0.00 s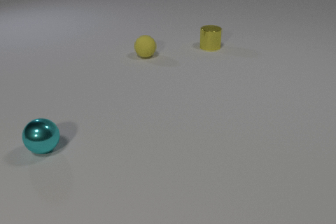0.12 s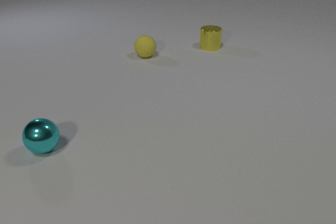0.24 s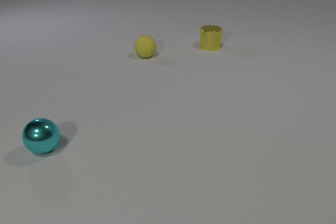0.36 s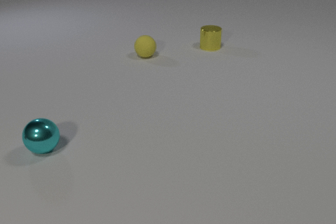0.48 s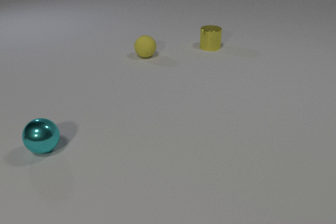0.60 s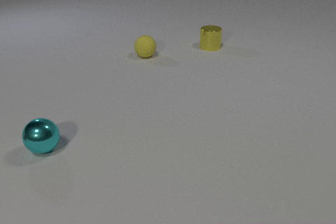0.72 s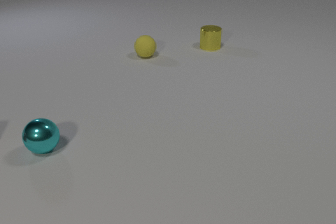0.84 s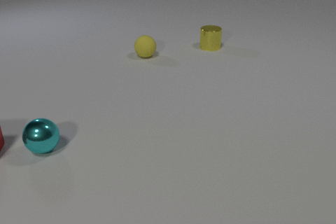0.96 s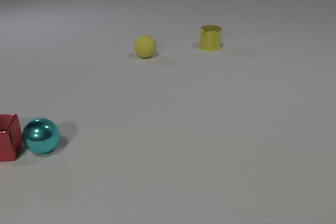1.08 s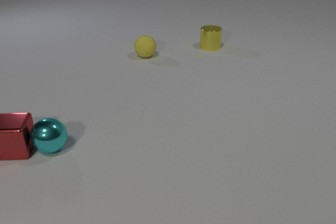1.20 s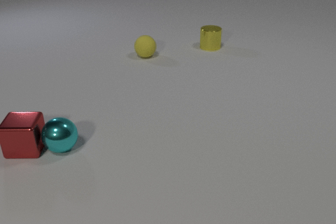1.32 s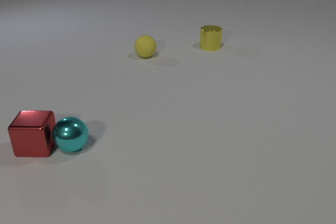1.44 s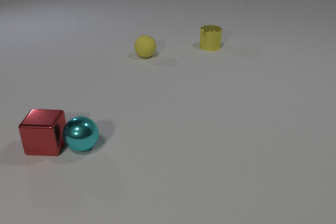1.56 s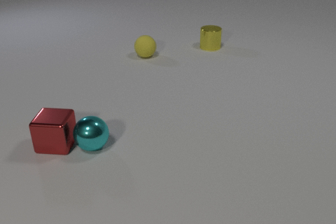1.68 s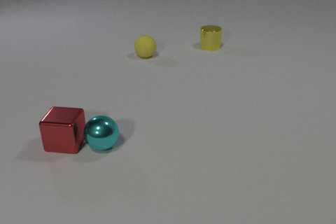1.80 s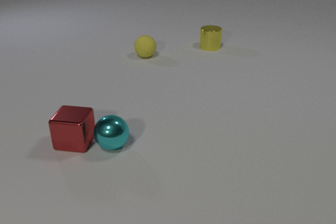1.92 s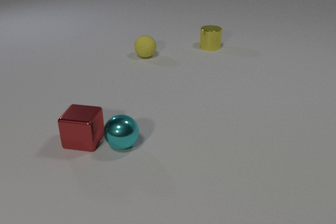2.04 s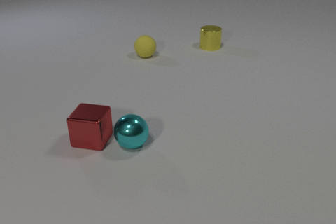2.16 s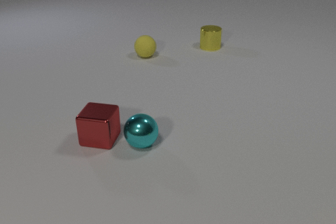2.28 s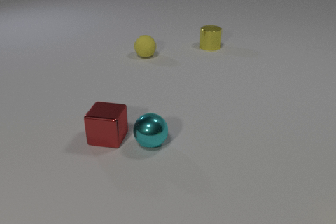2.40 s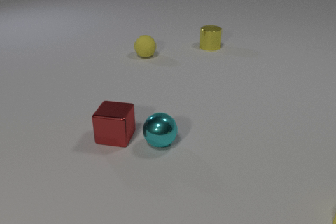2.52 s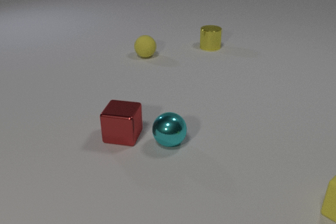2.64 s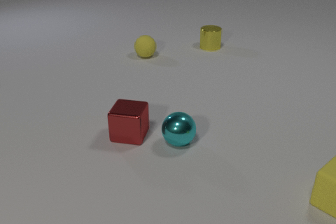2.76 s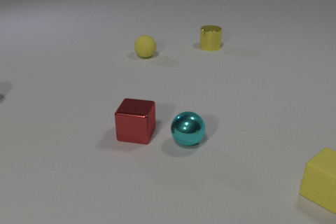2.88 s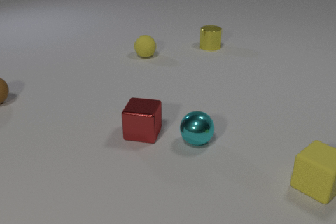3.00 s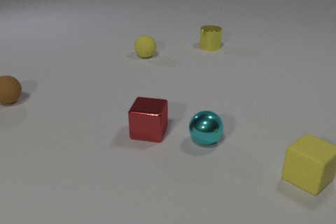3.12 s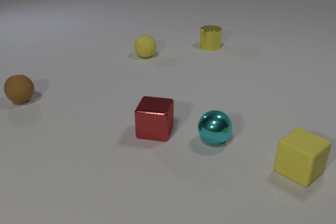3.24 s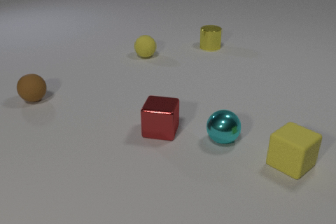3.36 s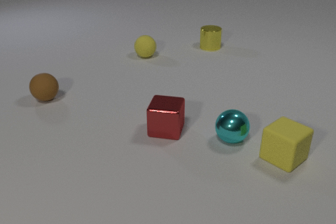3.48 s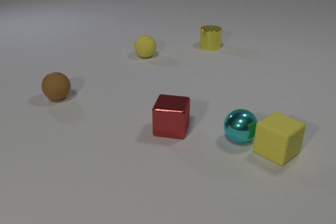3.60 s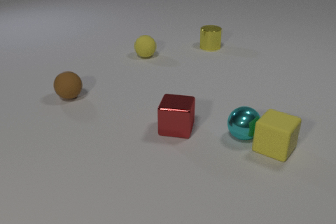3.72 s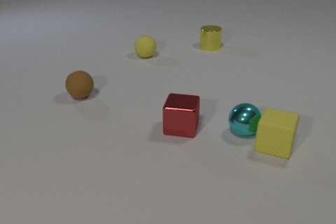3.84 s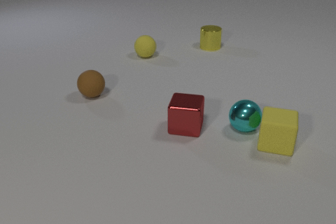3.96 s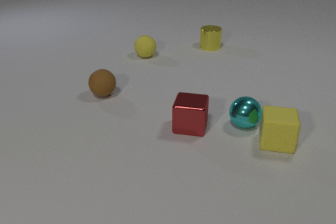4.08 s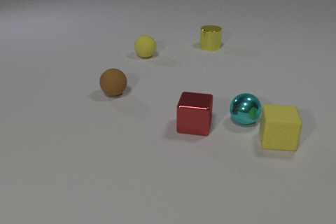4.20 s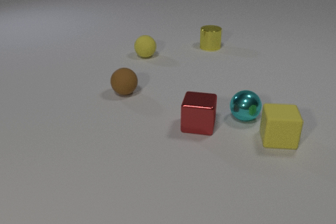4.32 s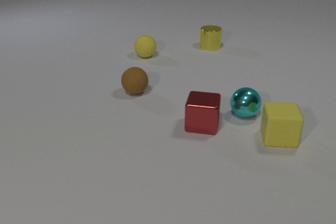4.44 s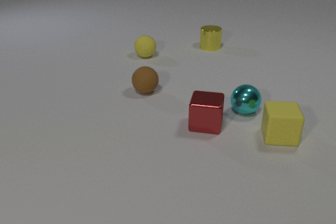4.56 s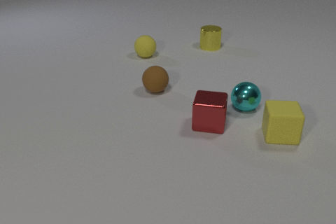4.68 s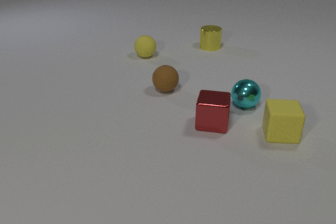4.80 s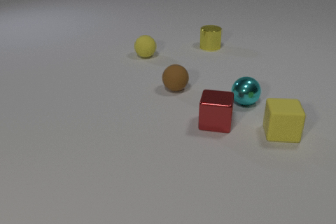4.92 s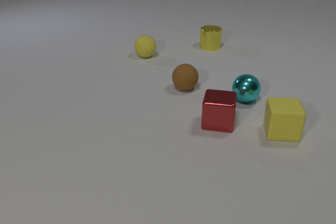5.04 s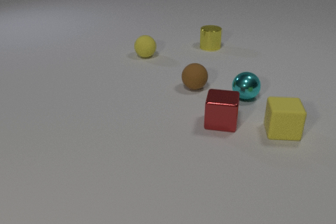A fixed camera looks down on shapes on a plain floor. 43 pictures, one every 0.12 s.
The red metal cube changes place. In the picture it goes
to the right.
The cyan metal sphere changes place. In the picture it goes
to the right.
0.00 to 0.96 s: The red metal cube comes in at the left edge, slides to the right.
0.96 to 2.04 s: The red metal cube slides to the right. The cyan metal sphere rolls to the right. The red metal cube and the cyan metal sphere collide.
2.04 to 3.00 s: The red metal cube slides to the right. The cyan metal sphere rolls to the right. The yellow rubber cube comes in at the right edge, slides to the left and away from the camera. The brown rubber sphere comes in at the left edge, rolls to the right.
3.00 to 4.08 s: The red metal cube slides to the right. The cyan metal sphere rolls away from the camera and to the right. The yellow rubber cube slides away from the camera and to the left, spins counterclockwise seen from above by about 45 degrees, its near face sliding to the right. The brown rubber sphere rolls to the right. The cyan metal sphere and the yellow rubber cube collide.
4.08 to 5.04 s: The red metal cube slides to the right. The cyan metal sphere rolls away from the camera. The yellow rubber cube slides away from the camera. The brown rubber sphere rolls to the right.
How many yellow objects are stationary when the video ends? 2.
What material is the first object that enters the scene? metal.
What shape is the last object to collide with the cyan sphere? cube.
